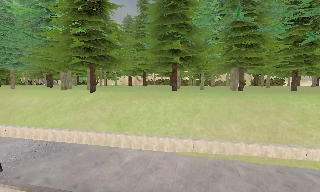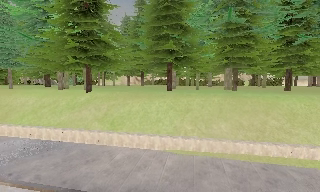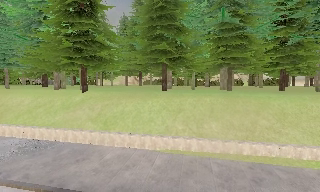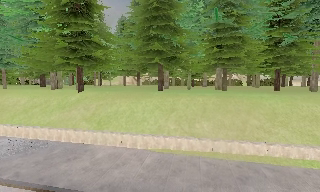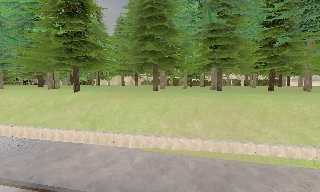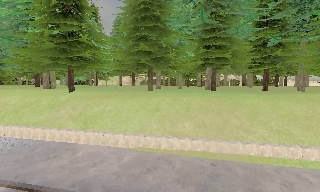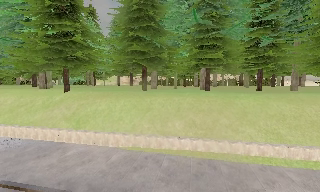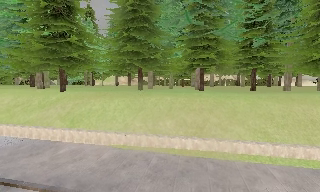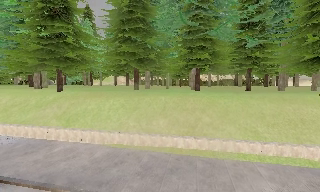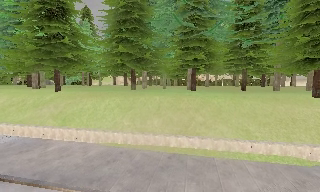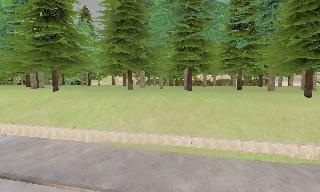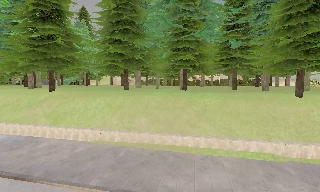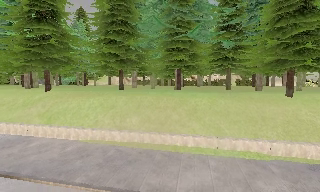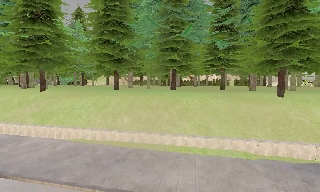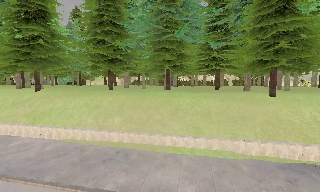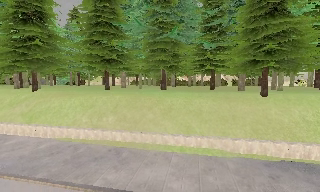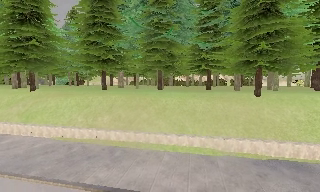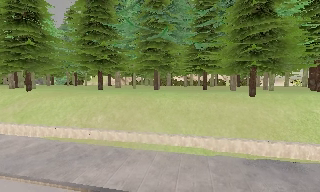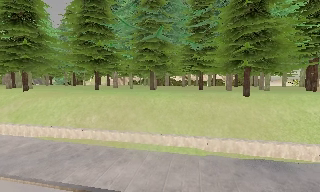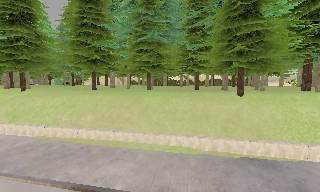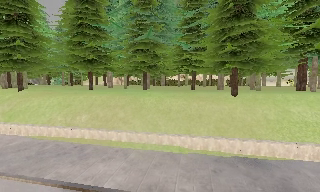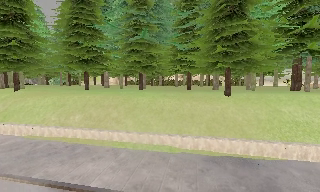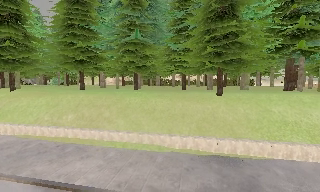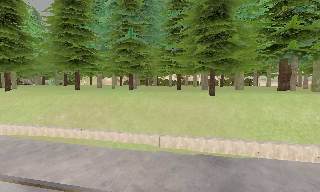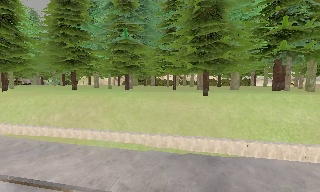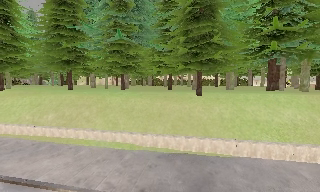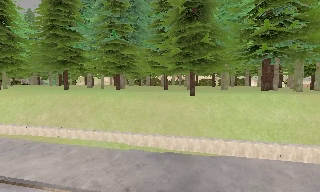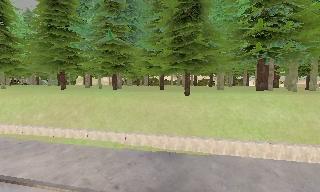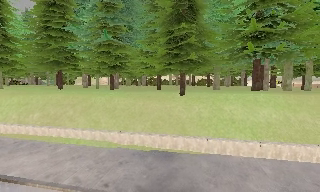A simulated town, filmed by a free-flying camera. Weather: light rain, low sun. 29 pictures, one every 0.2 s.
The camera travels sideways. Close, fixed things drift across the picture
to the left.
0.0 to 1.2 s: The camera travels to its right, about 3 m, so close, fixed things drift to the left.
1.2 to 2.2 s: The camera travels to its right and backward, about 2.5 m, so close, fixed things drift to the left.
2.2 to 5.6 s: The camera travels to its right, about 8 m, so close, fixed things drift to the left.
The film runs forward here.
